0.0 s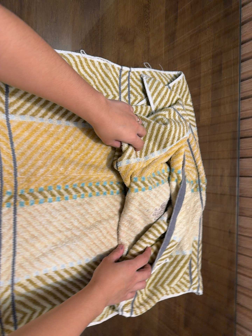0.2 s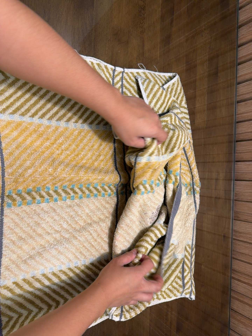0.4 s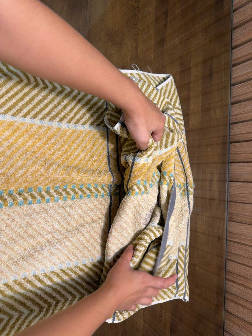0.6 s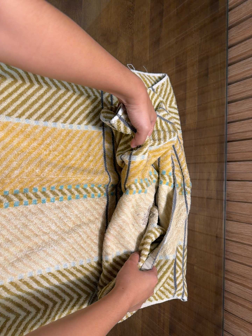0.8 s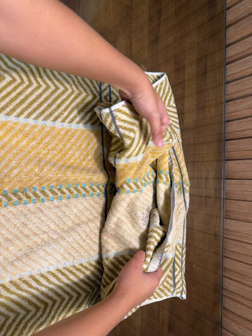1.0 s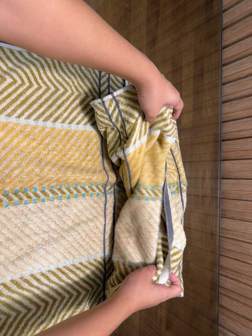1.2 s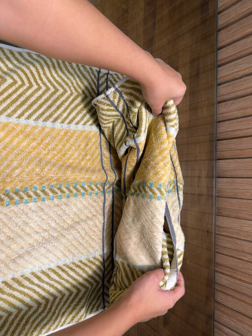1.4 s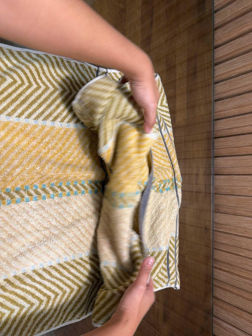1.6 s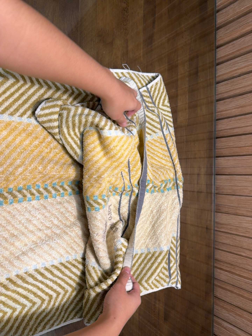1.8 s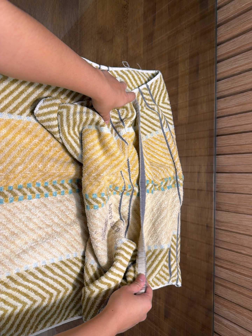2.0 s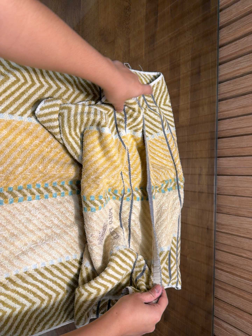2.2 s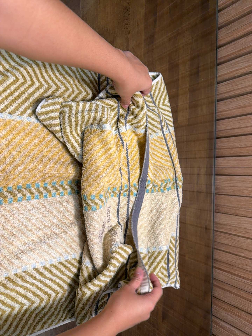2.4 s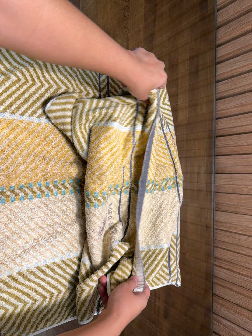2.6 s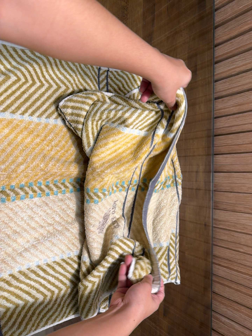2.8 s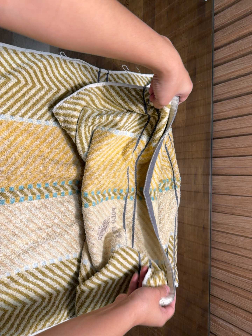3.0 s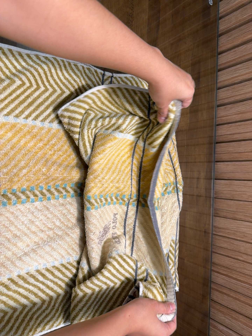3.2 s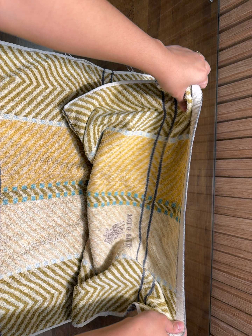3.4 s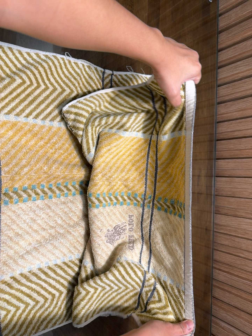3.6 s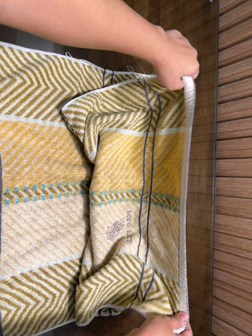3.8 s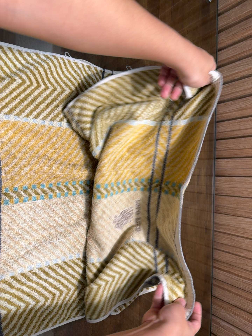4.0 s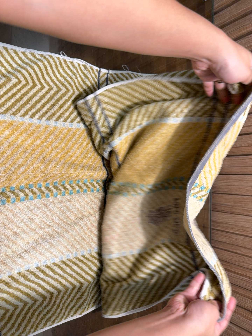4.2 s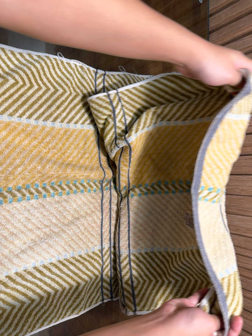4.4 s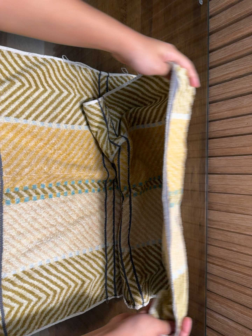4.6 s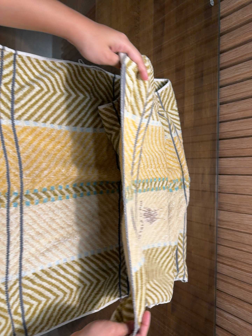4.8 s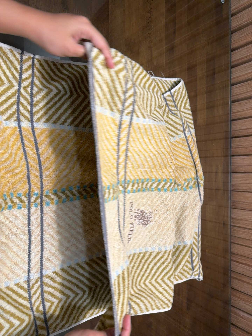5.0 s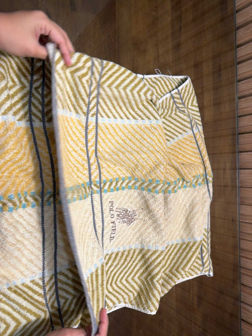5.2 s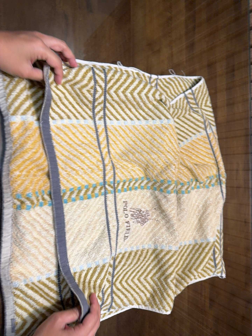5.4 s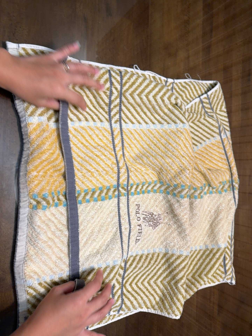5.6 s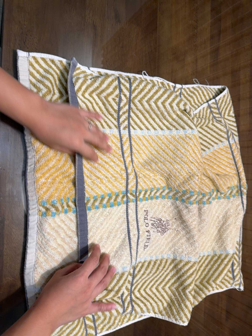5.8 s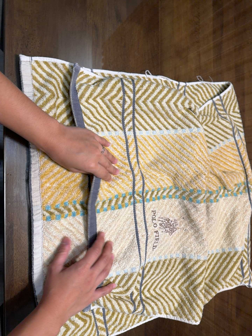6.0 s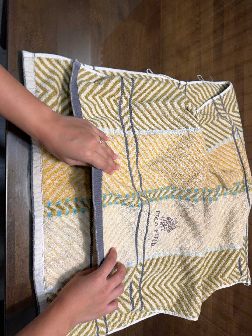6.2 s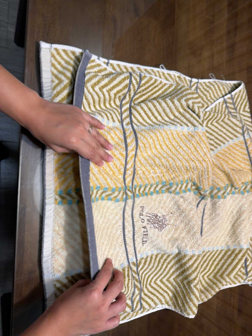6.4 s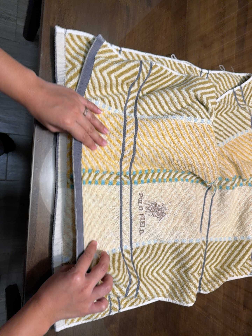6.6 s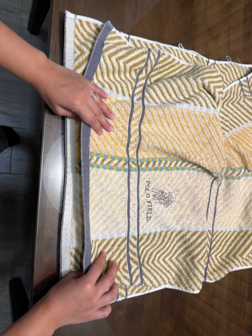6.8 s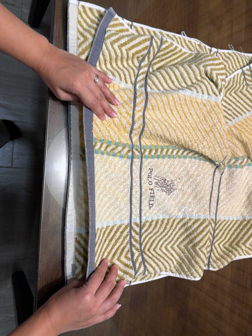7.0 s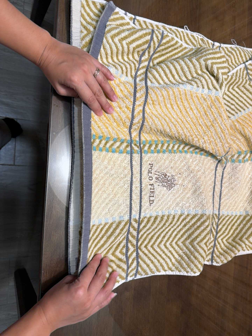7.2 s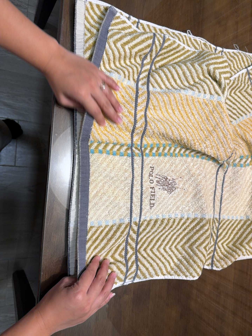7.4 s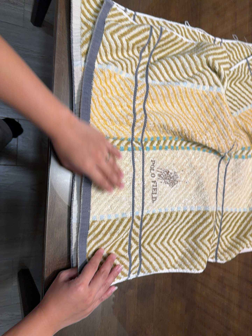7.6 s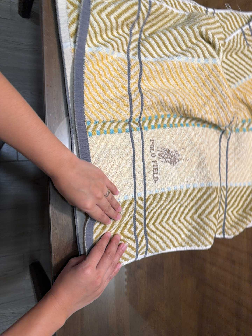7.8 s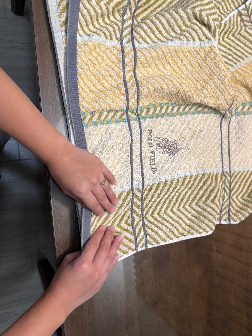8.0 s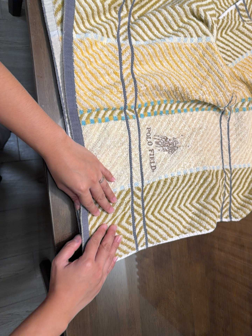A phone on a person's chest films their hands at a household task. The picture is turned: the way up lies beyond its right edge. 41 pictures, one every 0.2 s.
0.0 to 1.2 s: The camera shifts only a little, or ends up much as it began.
1.2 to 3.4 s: The camera shifts only a little, or ends up much as it began.
3.4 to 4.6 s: The camera shifts only a little, or ends up much as it began.
4.6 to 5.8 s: The camera travels to its left, about 8 cm, so close, fixed things drift to the right.
5.8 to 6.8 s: The camera travels toward the bottom of its view and to its left, about 10 cm, so close, fixed things drift upward.
6.8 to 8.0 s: The camera rolls about its line of sight by about 10 degrees, and the scene rotates counterclockwise.
The film runs forward here.
